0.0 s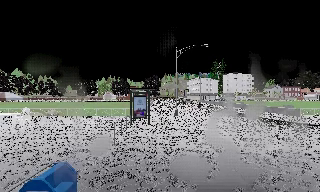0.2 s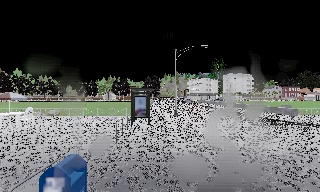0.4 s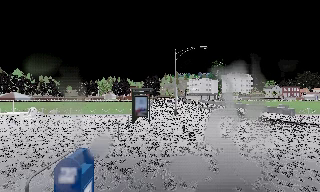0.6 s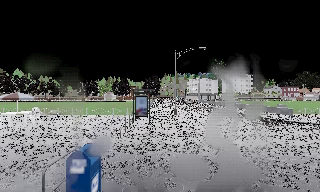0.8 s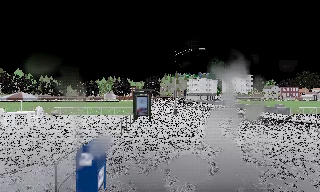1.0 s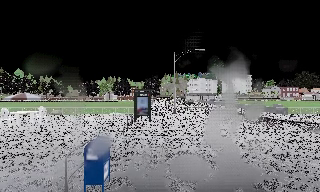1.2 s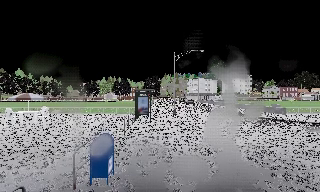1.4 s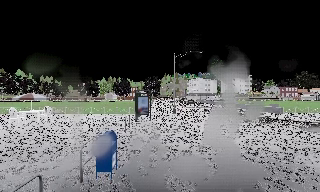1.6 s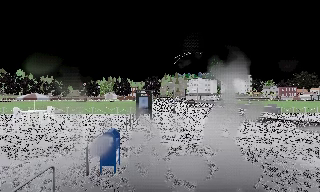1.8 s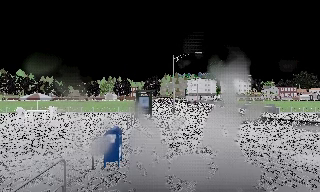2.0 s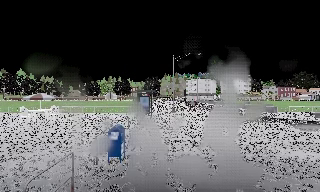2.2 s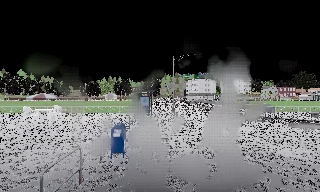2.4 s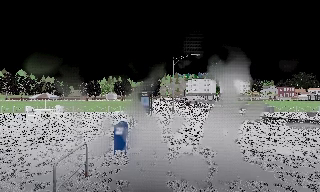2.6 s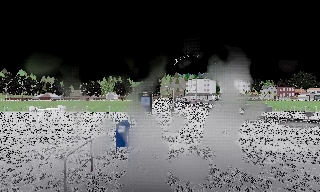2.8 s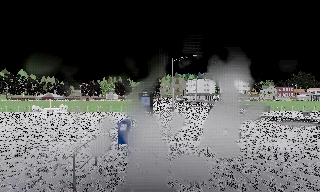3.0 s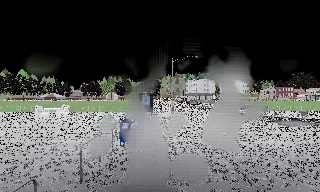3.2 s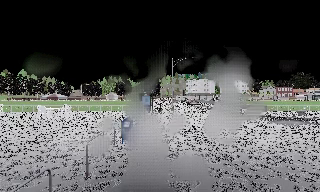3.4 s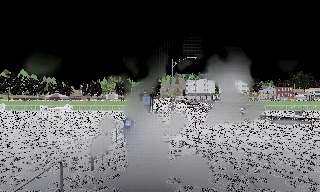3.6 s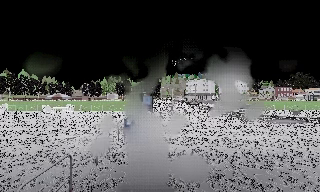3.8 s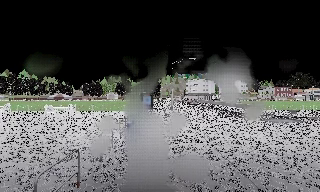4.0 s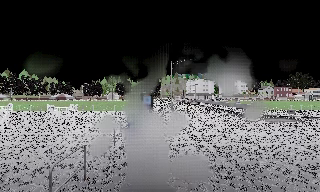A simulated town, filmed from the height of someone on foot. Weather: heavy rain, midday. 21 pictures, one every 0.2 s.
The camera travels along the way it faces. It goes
backward.
0.0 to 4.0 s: The camera travels backward, about 7 m, so what stands in front gets smaller.
The film runs backward here.
